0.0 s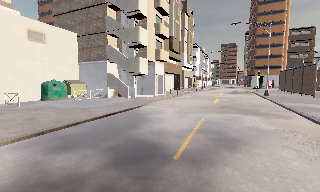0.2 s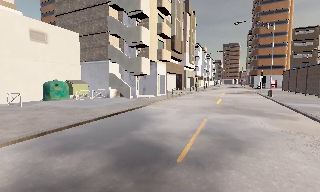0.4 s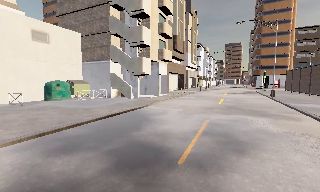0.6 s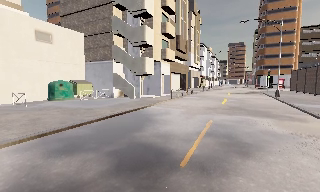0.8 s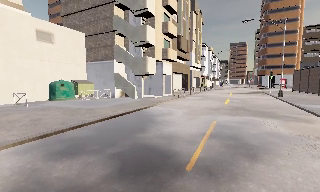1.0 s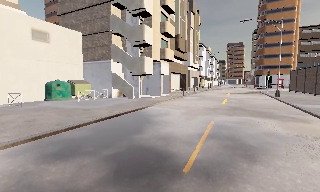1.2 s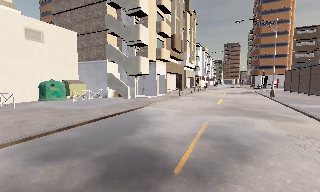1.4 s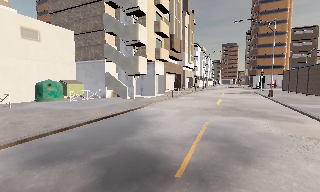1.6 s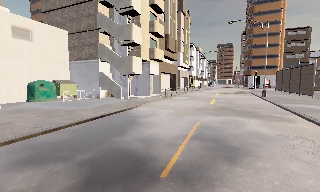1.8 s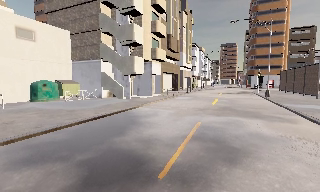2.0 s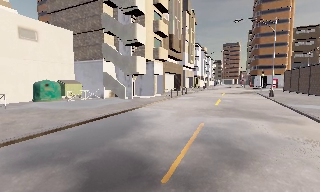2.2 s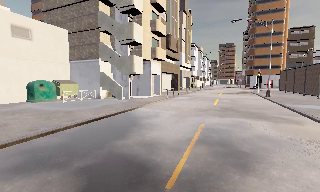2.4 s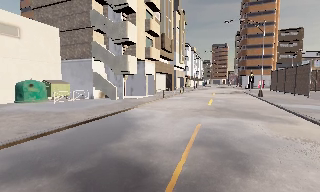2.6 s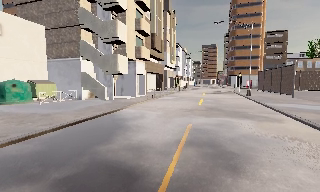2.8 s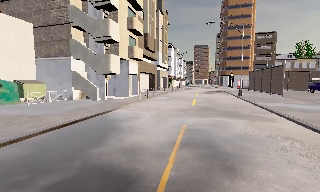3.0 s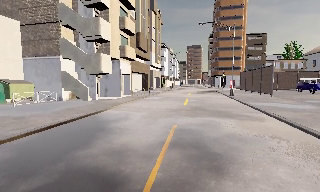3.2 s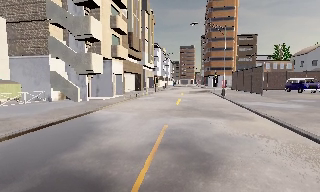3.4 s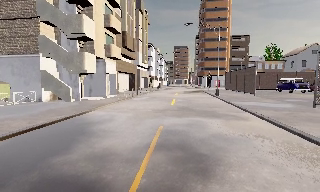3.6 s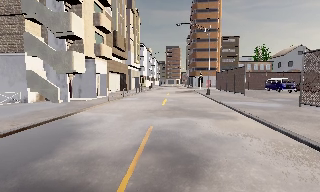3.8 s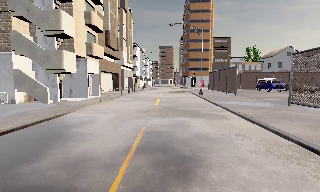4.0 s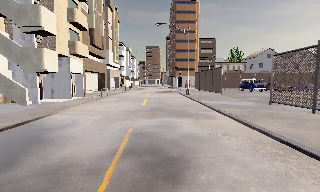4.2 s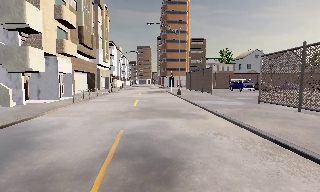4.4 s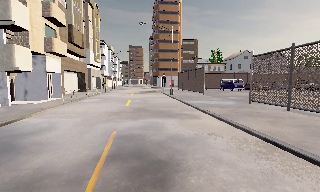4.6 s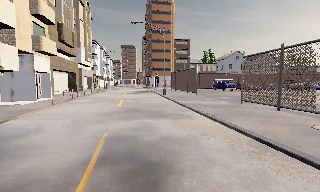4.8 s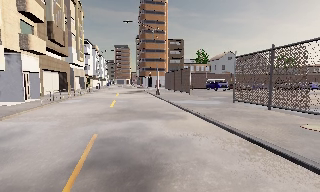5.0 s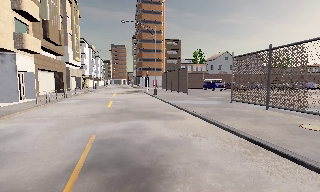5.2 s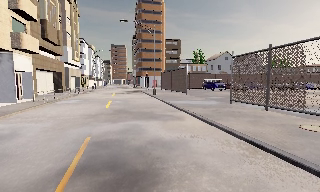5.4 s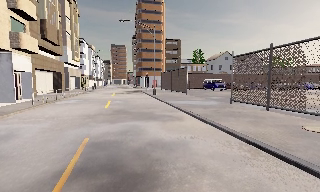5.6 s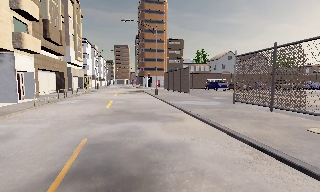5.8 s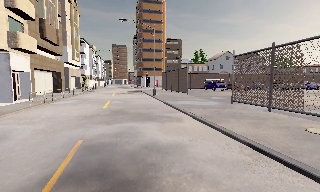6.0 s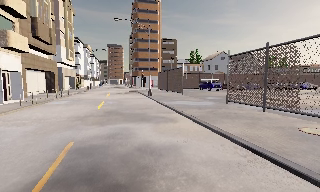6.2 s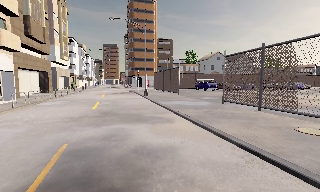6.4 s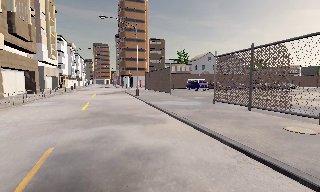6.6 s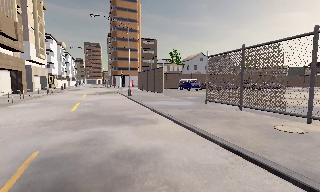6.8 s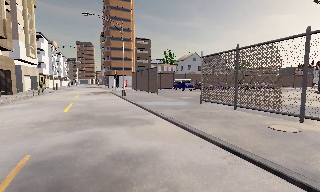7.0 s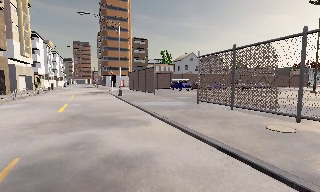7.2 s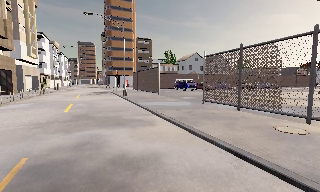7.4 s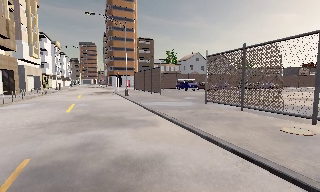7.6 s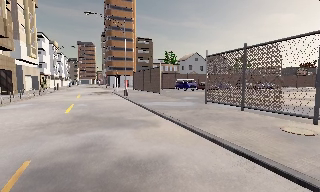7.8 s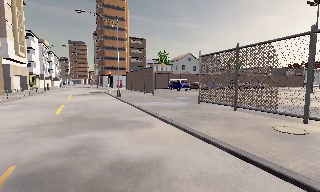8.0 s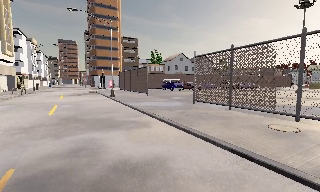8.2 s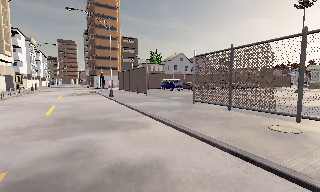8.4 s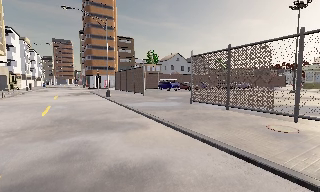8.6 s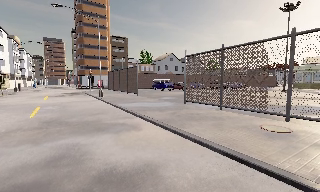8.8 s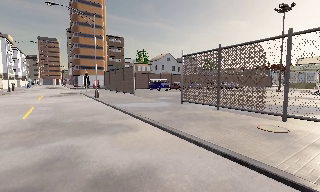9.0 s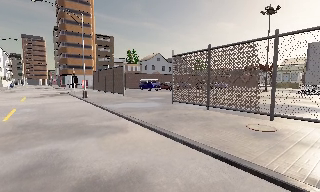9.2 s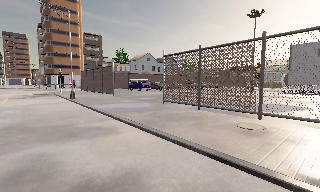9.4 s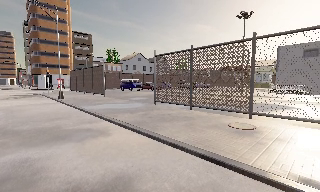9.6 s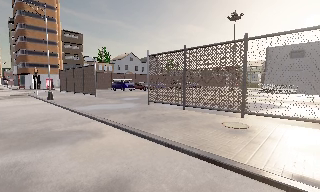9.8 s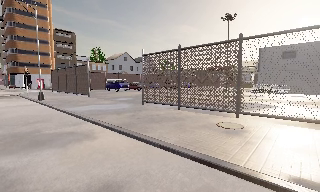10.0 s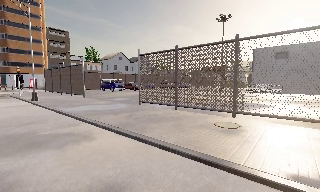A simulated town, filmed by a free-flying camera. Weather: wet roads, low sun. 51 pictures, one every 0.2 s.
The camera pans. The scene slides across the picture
to the left.
The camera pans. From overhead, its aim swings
clockwise.
0.0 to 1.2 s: The camera shifts only a little, or ends up much as it began.
1.2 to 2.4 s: The camera travels forward, about 0.5 m, so what stands in front looms larger.
2.4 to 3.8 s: The camera pans to its right, which is clockwise from overhead, by about 20 degrees. It travels forward, about 0.5 m, so what stands in front looms larger.
3.8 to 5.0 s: The camera pans to its right, which is clockwise from overhead, by about 15 degrees.
5.0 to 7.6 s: The camera travels forward, about 1 m, so what stands in front looms larger.
7.6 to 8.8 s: The camera shifts only a little, or ends up much as it began.
8.8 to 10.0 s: The camera pans to its right, which is clockwise from overhead, by about 15 degrees.
The film runs forward here.
